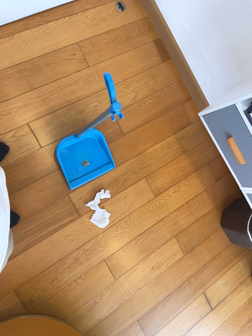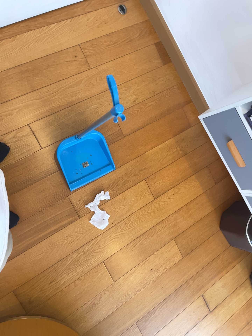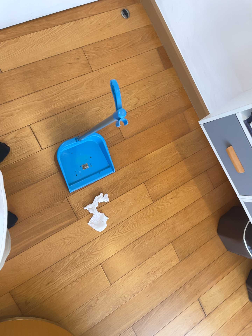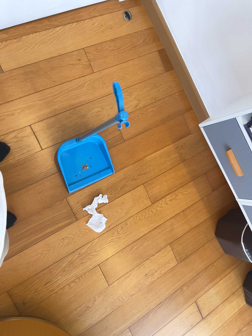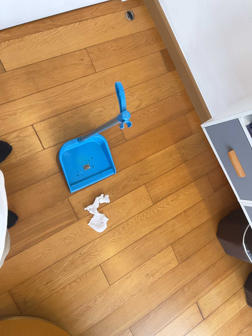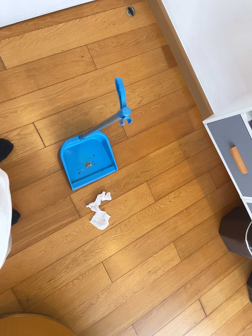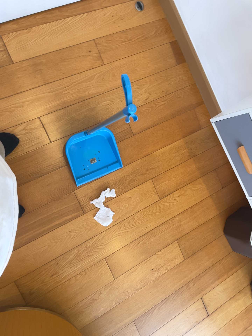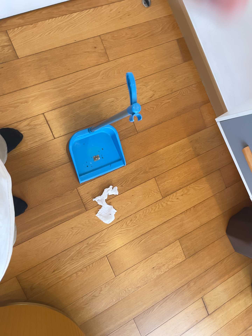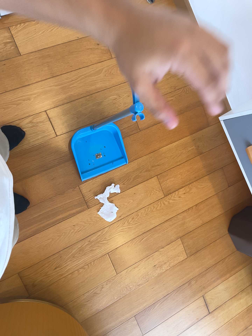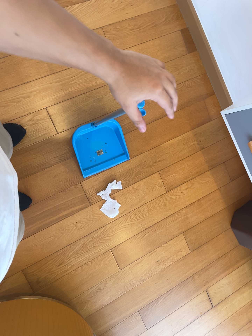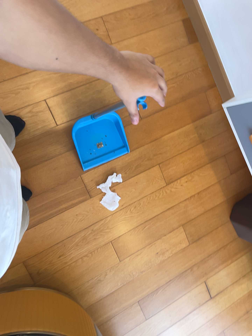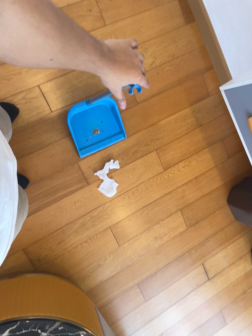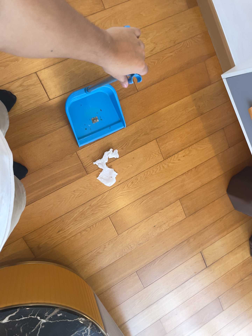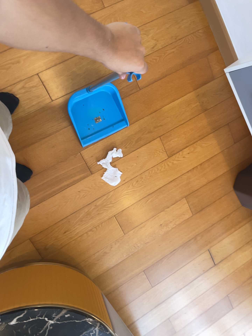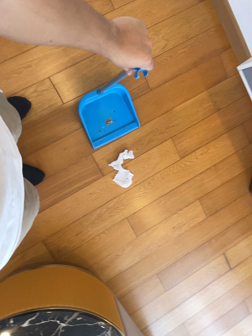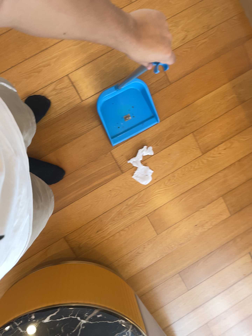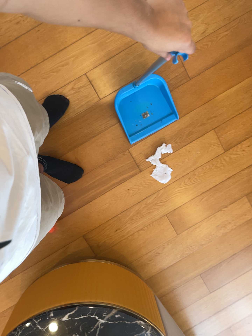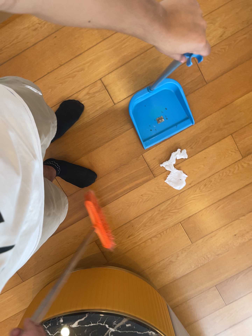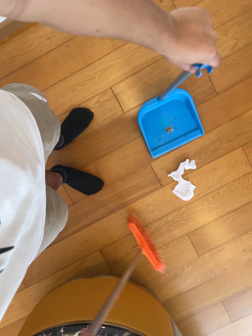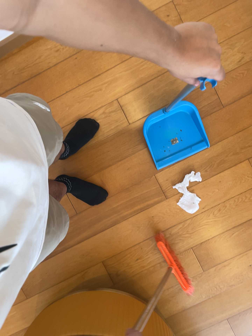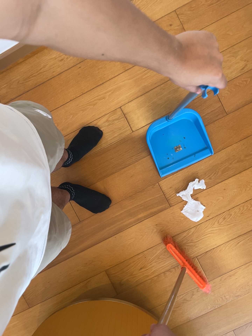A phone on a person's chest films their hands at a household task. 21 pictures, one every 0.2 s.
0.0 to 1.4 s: The camera shifts only a little, or ends up much as it began.
1.4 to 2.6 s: The camera's aim tips toward the bottom of its view by about 10 degrees, and the scene shifts upward.
2.6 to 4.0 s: The camera swings to its left by about 20 degrees, and the scene slides to the right. It travels forward, about 10 cm, so what stands in front looms larger.
The film runs forward here.
